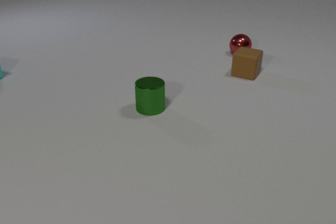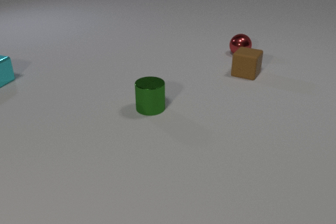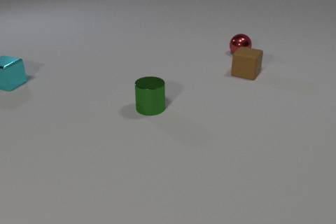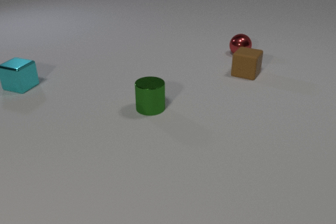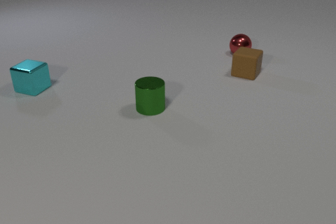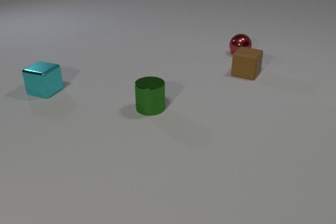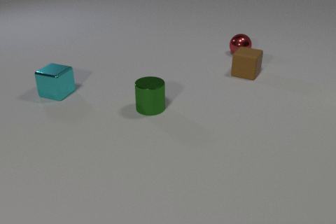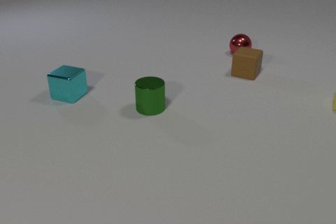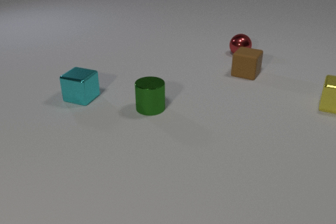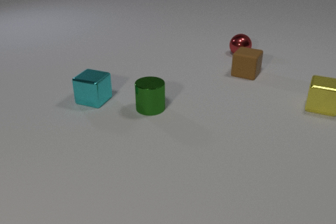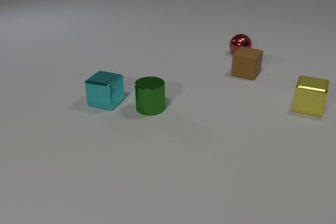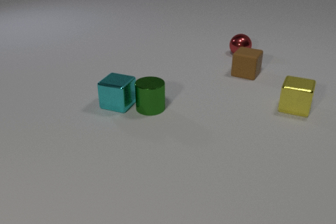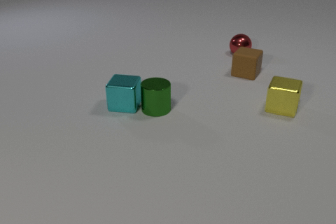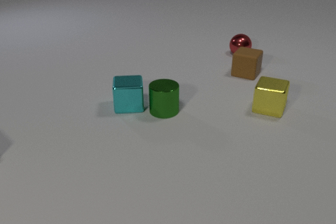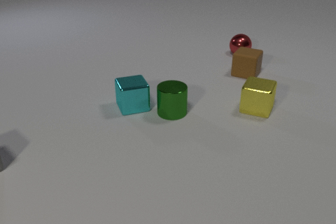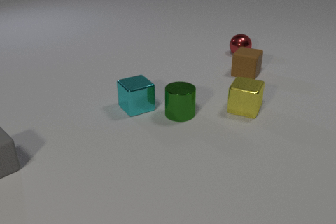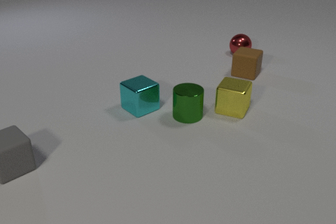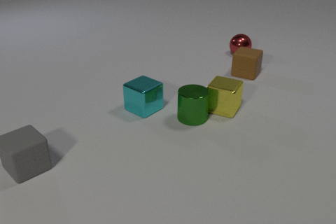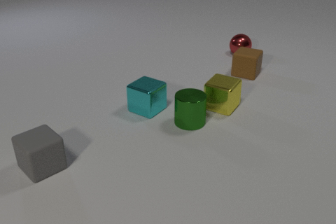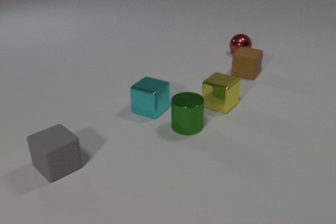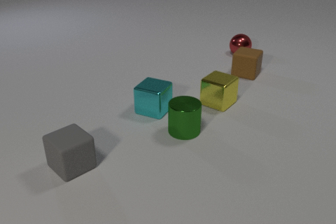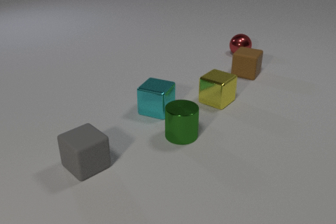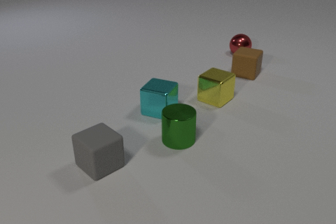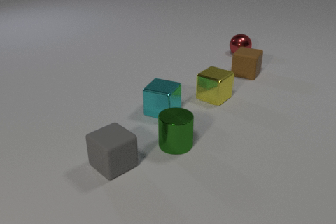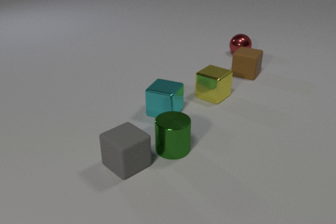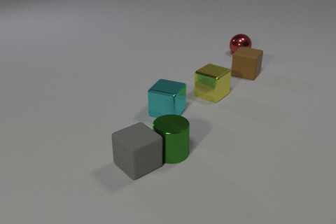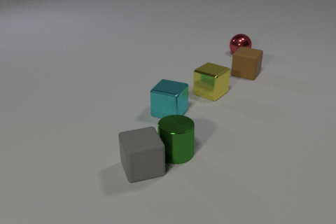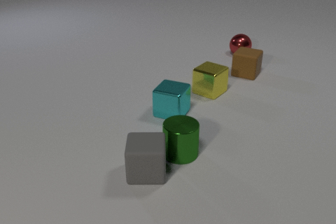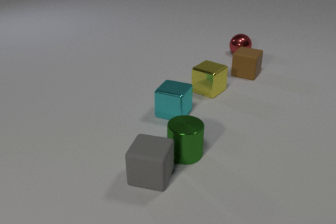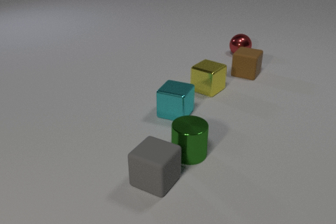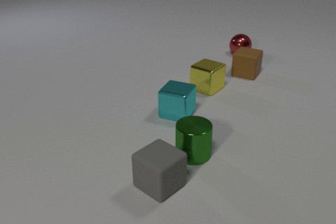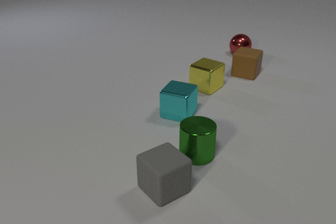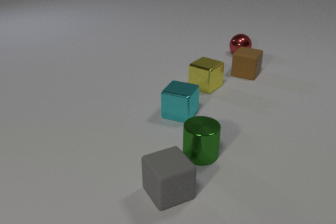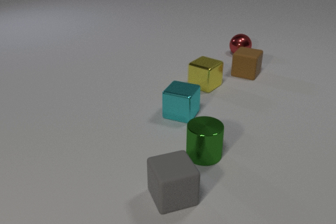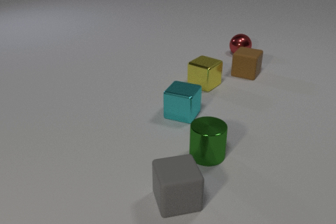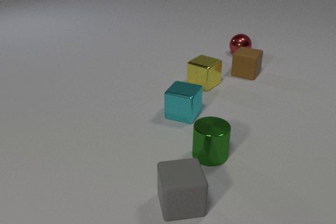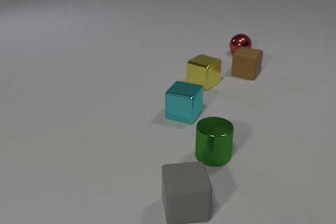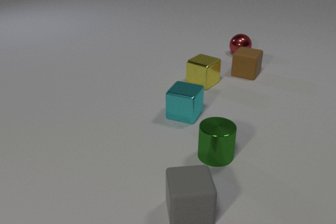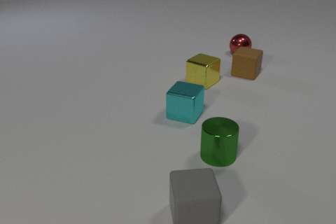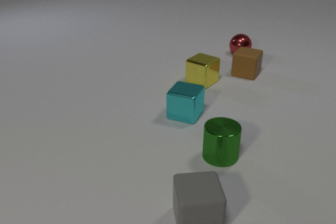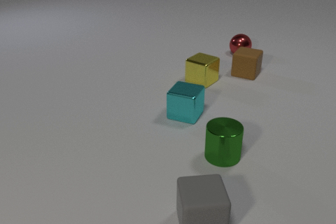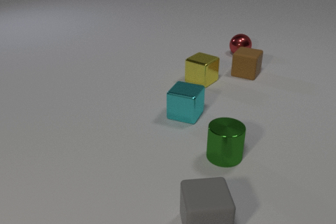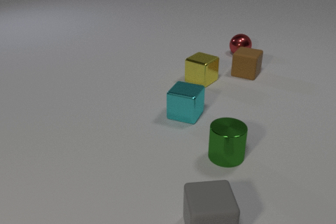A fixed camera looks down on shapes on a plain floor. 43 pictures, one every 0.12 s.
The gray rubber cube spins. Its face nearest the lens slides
to the left.
The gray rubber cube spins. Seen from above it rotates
clockwise.
0.00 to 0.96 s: The cyan metal cube slides to the right and toward the camera. The yellow metal cube comes in at the right edge, slides to the left and toward the camera.
0.96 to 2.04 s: The cyan metal cube slides to the right and toward the camera, spins counterclockwise seen from above by about 75 degrees, its near face sliding to the right. The green metal cylinder slides to the right and toward the camera. The yellow metal cube slides to the left. The gray rubber cube comes in at the left edge, slides to the right. The cyan metal cube and the green metal cylinder collide. The green metal cylinder and the yellow metal cube collide.
2.04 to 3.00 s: The cyan metal cube slides to the right. The green metal cylinder slides toward the camera. The yellow metal cube slides away from the camera and to the left. The gray rubber cube slides to the right. The green metal cylinder and the gray rubber cube collide.
3.00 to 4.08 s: The cyan metal cube slides to the right. The green metal cylinder slides to the right. The yellow metal cube slides away from the camera. The gray rubber cube slides toward the camera and to the right, spins clockwise seen from above by about 120 degrees, its near face sliding to the left.
4.08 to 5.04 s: The green metal cylinder slides to the right. The yellow metal cube slides away from the camera. The gray rubber cube slides toward the camera and to the right.
How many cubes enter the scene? 2.
Are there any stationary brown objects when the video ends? yes.
What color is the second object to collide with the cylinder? yellow.
